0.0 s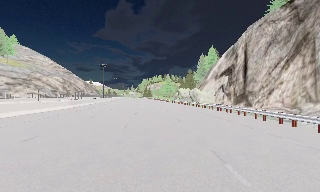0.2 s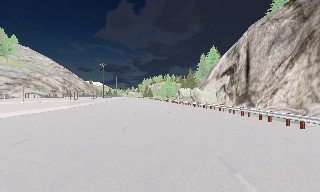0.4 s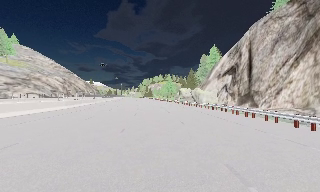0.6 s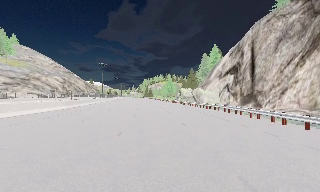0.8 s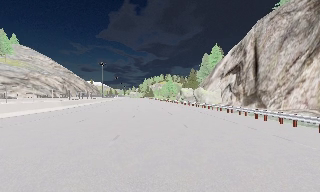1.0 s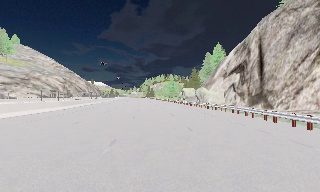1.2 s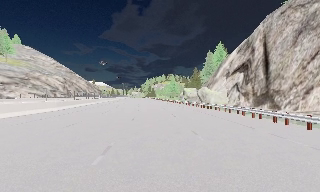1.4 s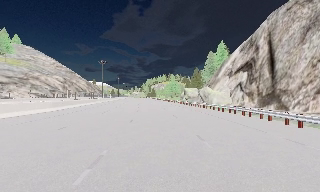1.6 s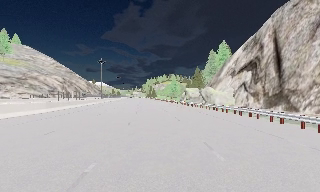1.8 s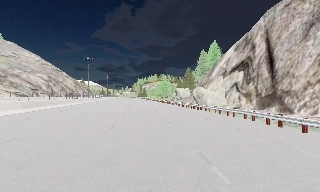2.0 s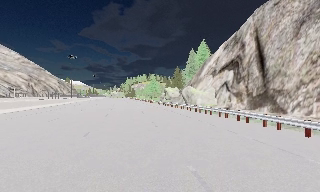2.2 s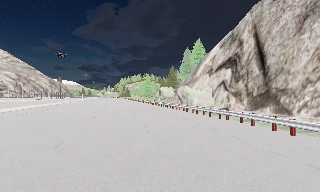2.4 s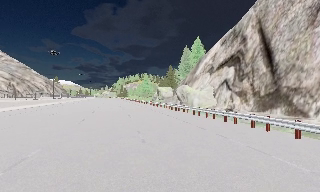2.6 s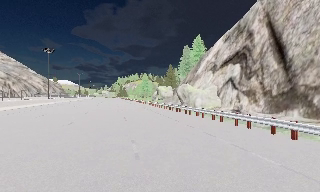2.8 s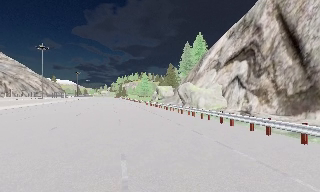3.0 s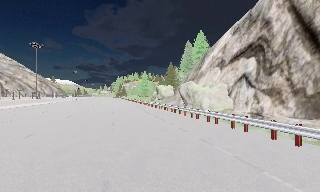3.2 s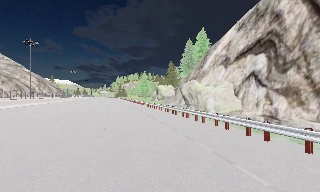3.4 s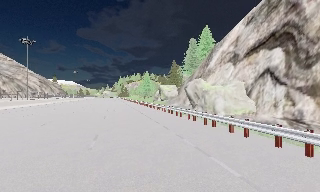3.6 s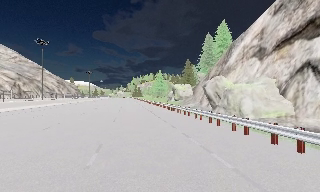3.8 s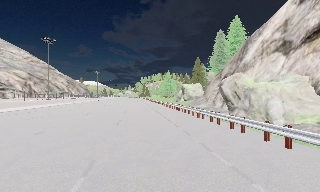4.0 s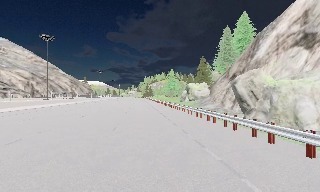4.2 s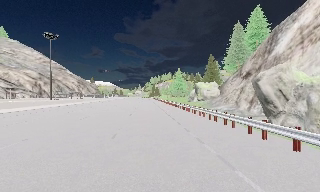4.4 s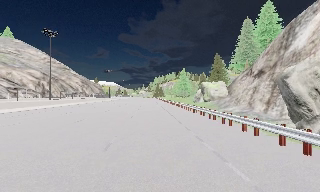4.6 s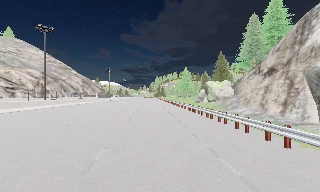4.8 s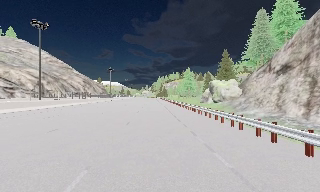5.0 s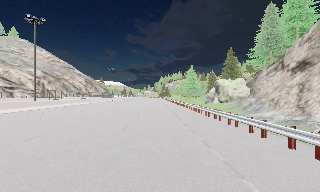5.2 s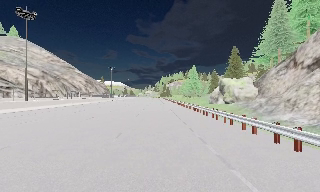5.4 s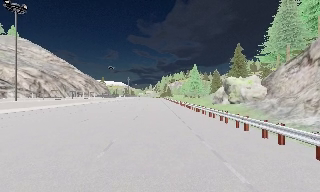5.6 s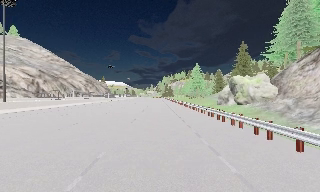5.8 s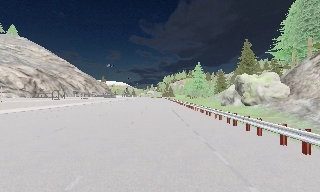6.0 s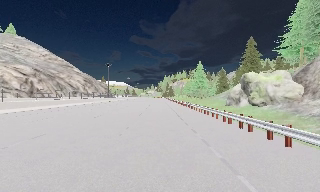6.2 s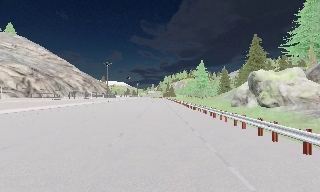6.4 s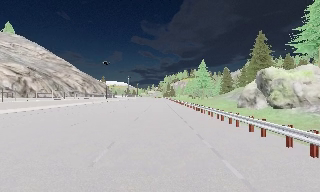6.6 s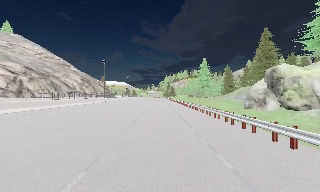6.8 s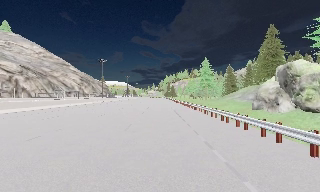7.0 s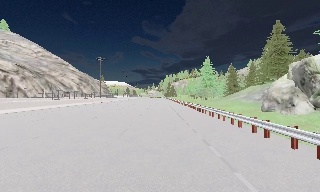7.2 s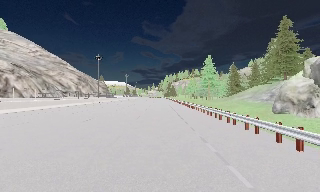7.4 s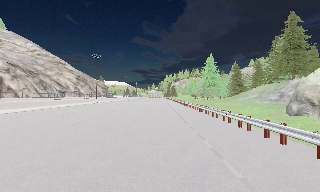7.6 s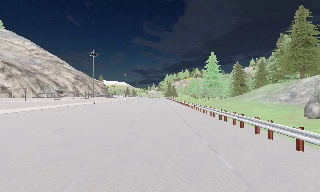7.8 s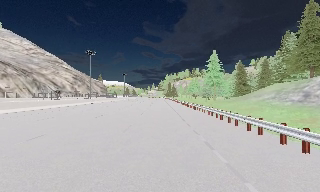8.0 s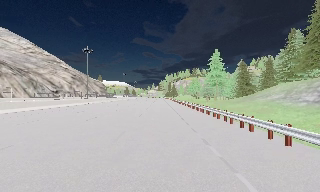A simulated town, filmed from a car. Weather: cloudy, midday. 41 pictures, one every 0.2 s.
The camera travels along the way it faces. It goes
forward.
0.0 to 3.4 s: The camera travels forward, about 20 m, so what stands in front looms larger. It gains speed.
3.4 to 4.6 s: The camera swings to its left by about 15 degrees, and the scene slides to the right. It travels forward, about 9 m, so what stands in front looms larger.
4.6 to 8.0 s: The camera travels forward, about 25 m, so what stands in front looms larger.
The film runs forward here.
